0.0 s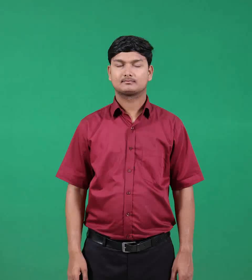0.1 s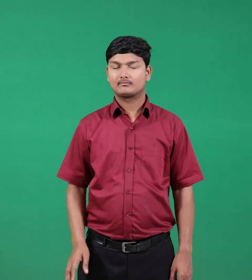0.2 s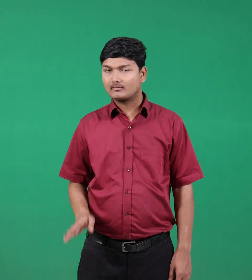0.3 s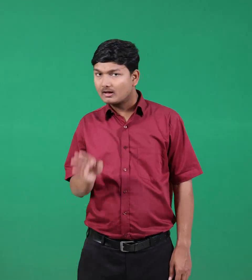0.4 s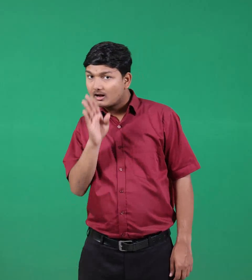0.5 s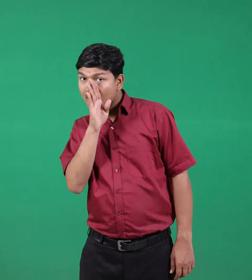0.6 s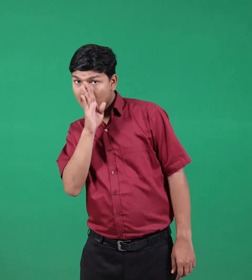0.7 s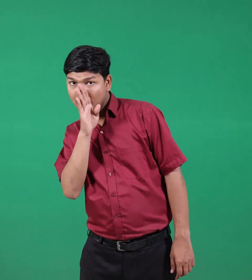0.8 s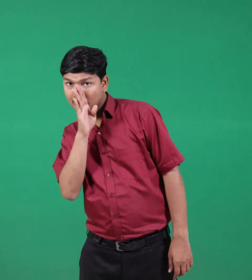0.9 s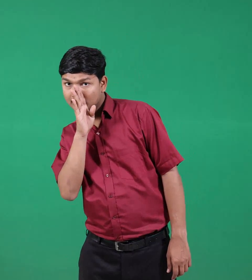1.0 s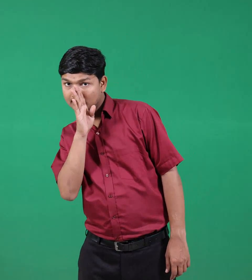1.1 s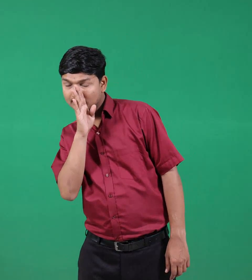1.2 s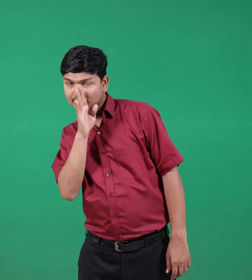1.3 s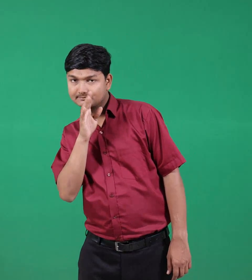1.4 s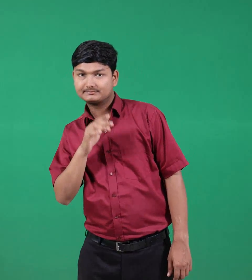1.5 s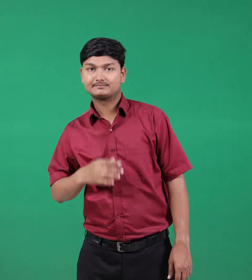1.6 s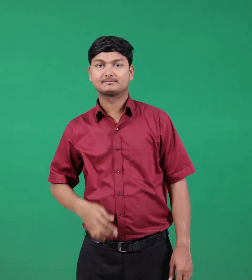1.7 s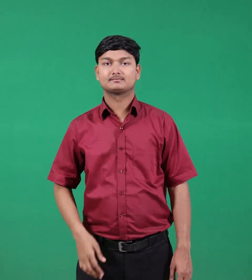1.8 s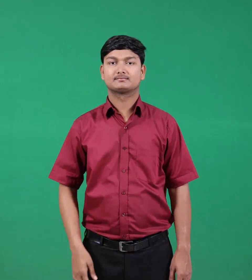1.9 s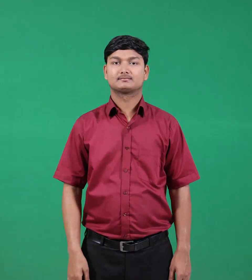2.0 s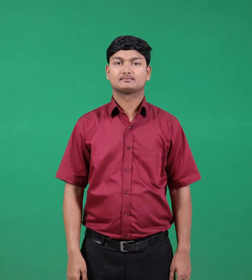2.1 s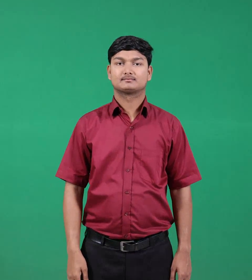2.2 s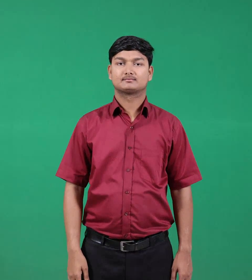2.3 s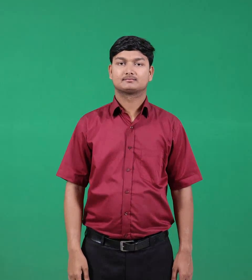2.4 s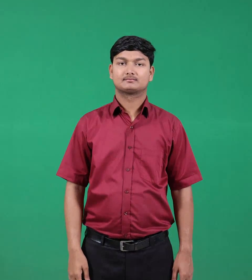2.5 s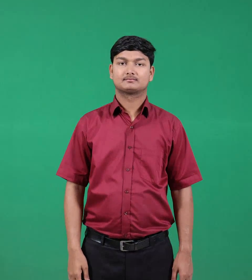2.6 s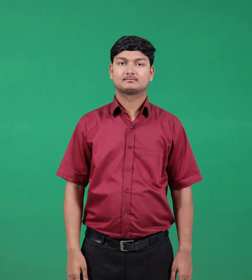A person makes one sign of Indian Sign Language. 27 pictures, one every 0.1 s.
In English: whisper
